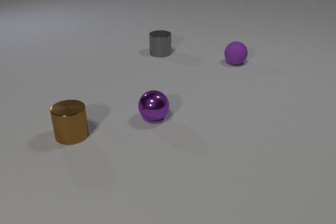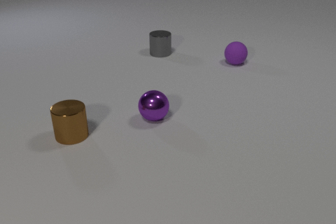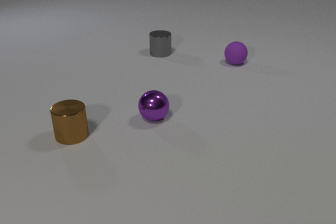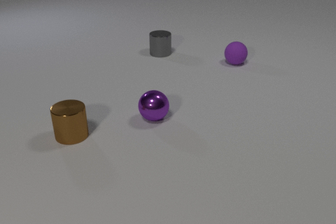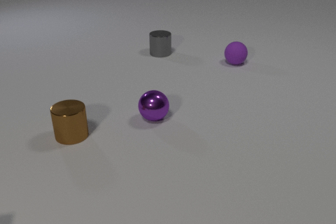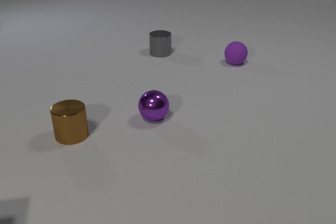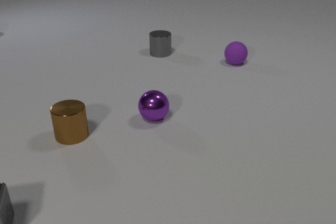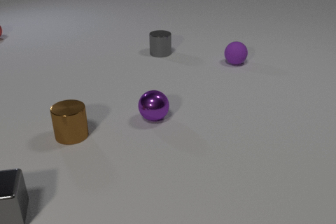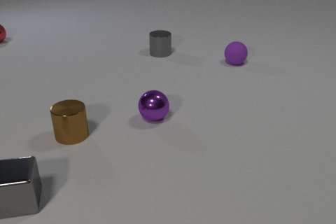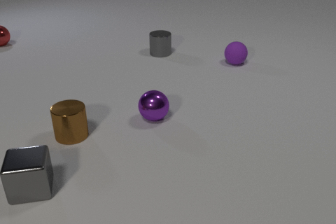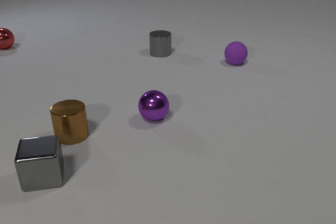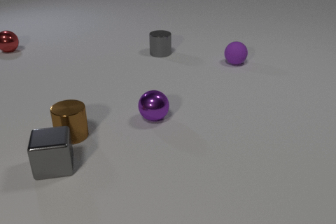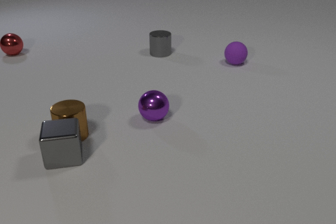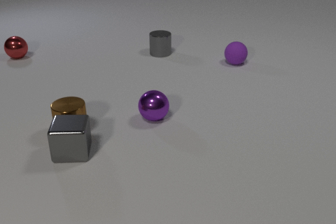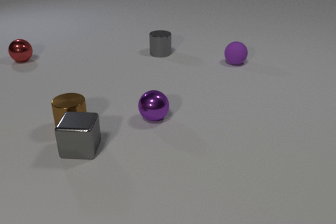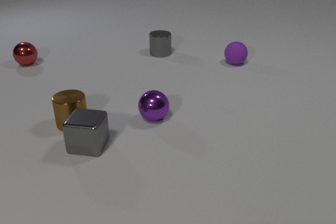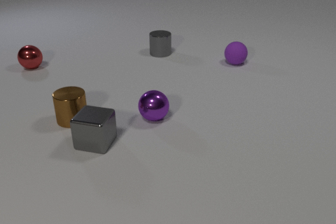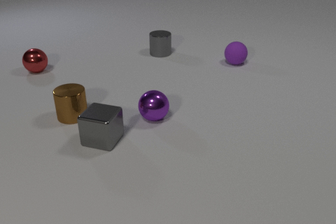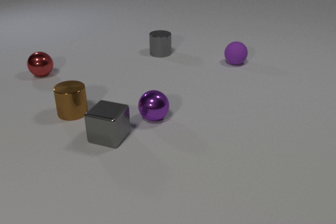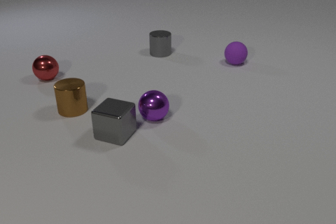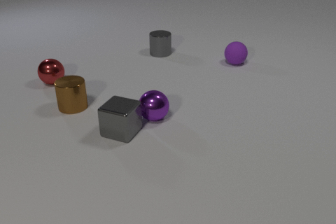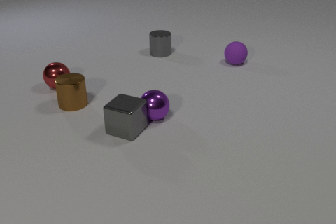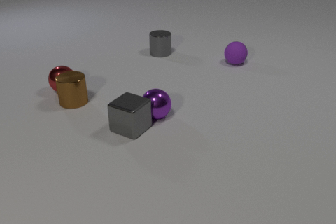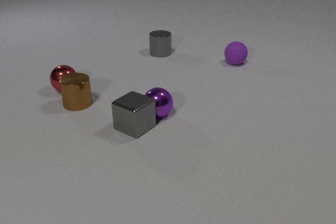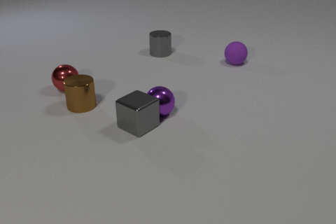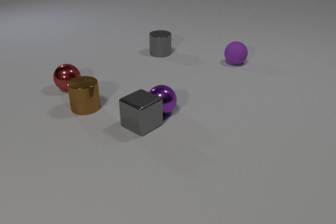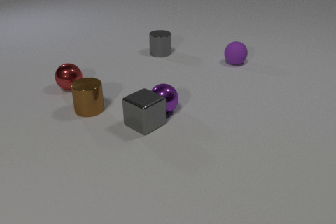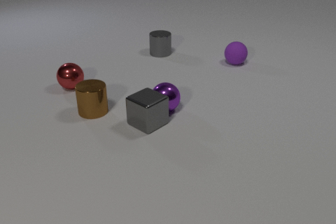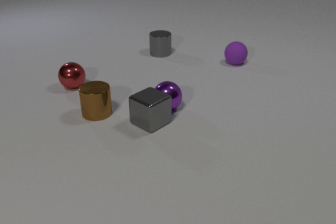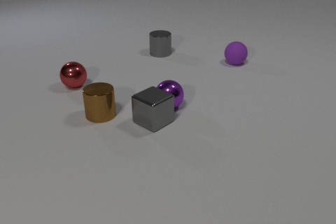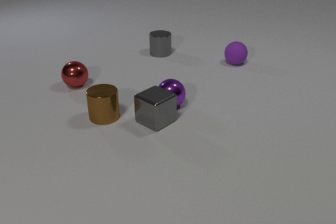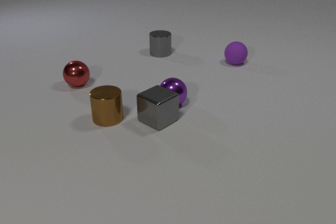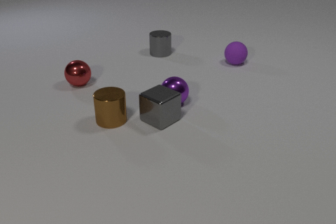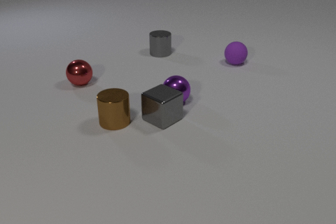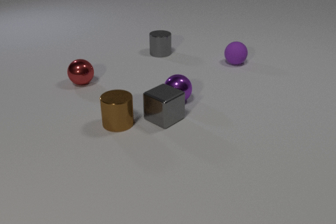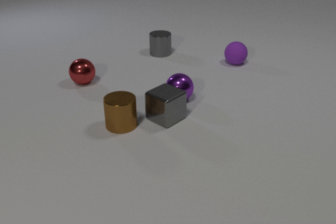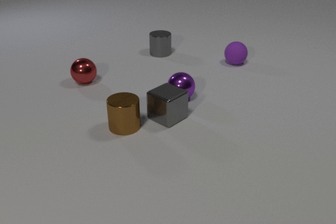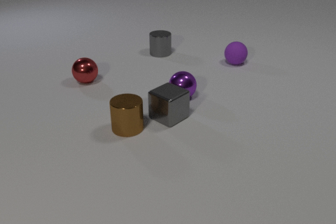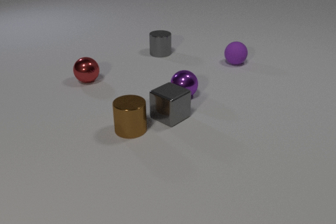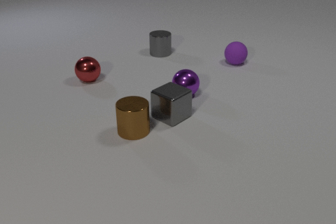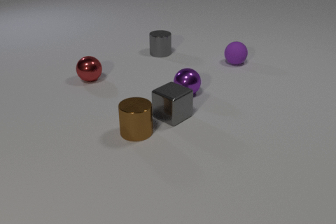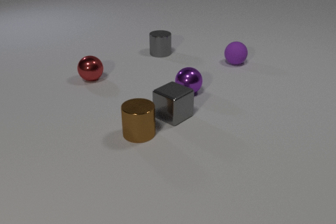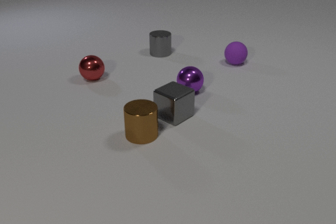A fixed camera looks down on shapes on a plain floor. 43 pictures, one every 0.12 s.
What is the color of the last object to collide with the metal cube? purple.
Are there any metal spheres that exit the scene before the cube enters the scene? no.
Are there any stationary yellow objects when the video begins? no.
0.00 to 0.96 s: The gray metal cube comes in at the left edge, slides to the right and away from the camera. The red metal sphere comes in at the left edge, rolls toward the camera.
0.96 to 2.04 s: The gray metal cube slides to the right and away from the camera, spins so that its near face slides to the left, clockwise seen from above. The brown metal cylinder slides away from the camera. The red metal sphere rolls toward the camera. The gray metal cube and the brown metal cylinder collide.
2.04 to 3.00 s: The gray metal cube slides to the right and away from the camera, spins clockwise seen from above by about 30 degrees, its near face sliding to the left. The brown metal cylinder slides away from the camera and to the right. The red metal sphere rolls toward the camera and to the right. The purple metal sphere rolls away from the camera and to the right. The gray metal cube and the purple metal sphere collide. The brown metal cylinder and the red metal sphere collide.
3.00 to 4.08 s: The gray metal cube slides to the right and away from the camera. The brown metal cylinder slides toward the camera and to the right. The red metal sphere rolls to the right and away from the camera. The purple metal sphere rolls away from the camera and to the right.
4.08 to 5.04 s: The gray metal cube slides to the right. The brown metal cylinder slides toward the camera and to the right. The red metal sphere rolls to the right and away from the camera. The purple metal sphere rolls away from the camera and to the right.
